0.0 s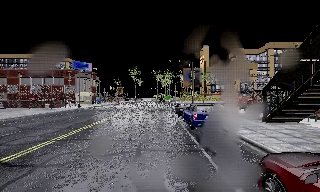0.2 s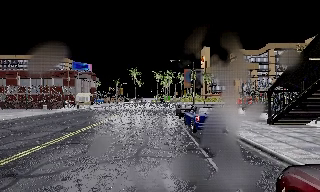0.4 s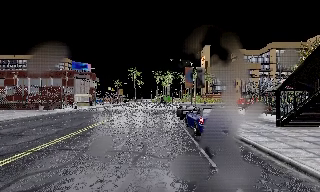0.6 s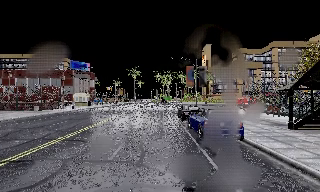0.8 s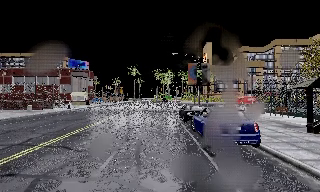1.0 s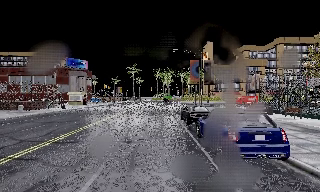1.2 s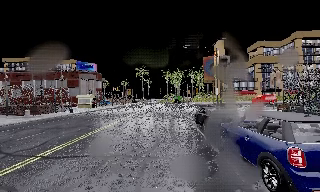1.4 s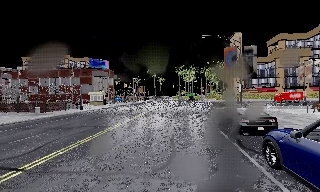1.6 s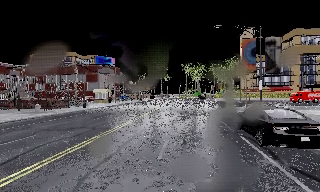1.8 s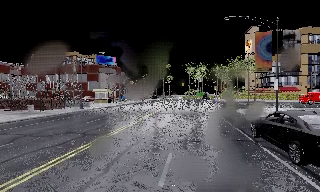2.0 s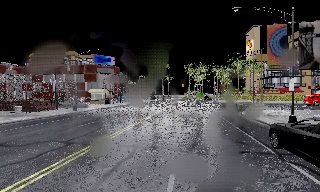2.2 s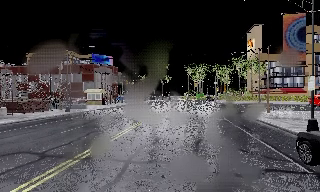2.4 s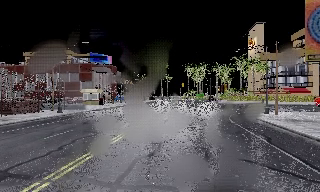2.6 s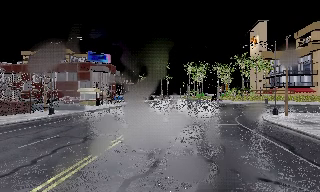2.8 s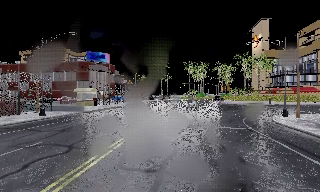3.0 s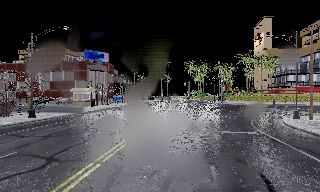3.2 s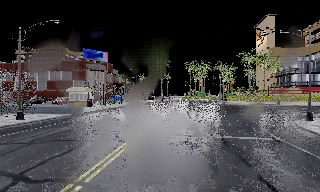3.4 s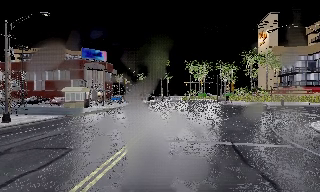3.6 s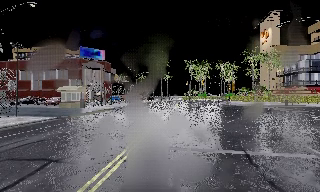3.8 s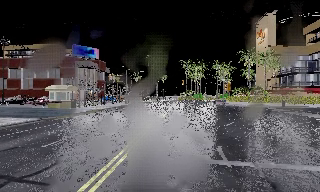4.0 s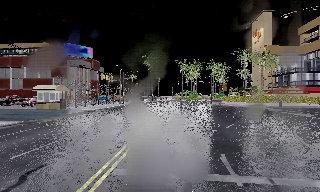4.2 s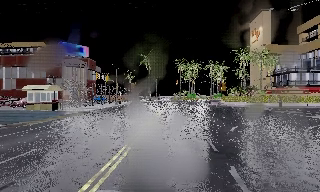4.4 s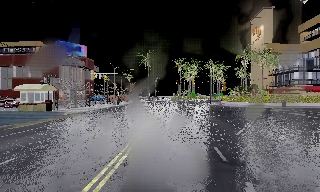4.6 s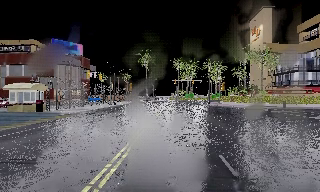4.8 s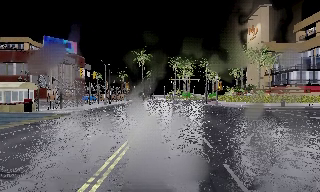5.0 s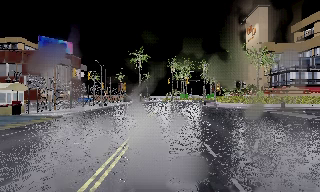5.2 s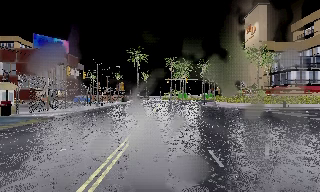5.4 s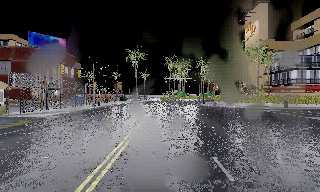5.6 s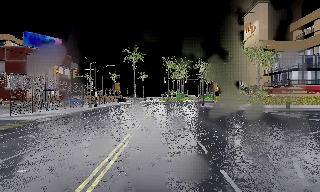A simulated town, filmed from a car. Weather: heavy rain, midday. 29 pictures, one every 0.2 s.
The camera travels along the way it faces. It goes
forward.
0.0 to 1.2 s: The camera travels forward, about 7 m, so what stands in front looms larger. It gains speed.
1.2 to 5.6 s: The camera travels forward, about 25 m, so what stands in front looms larger. It loses speed.
The film runs forward here.
